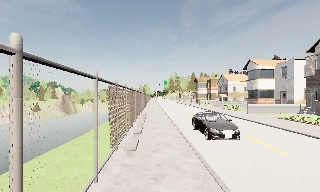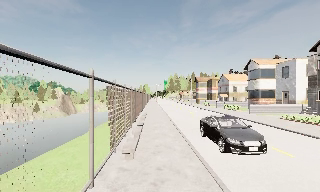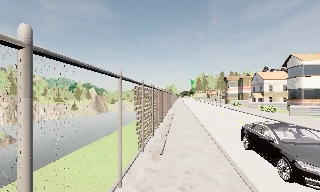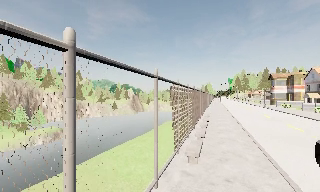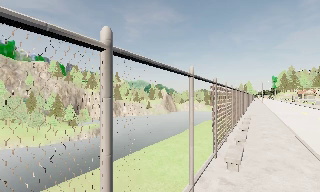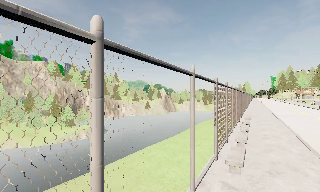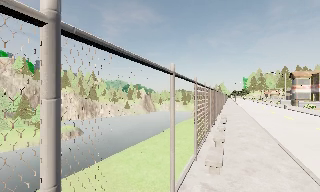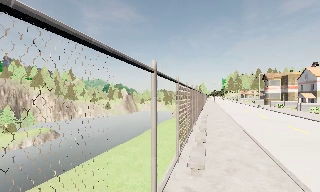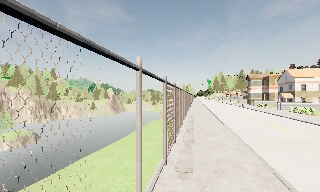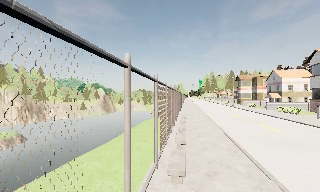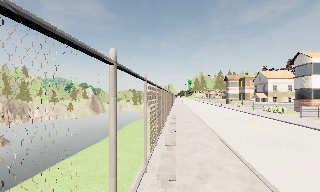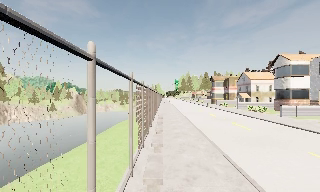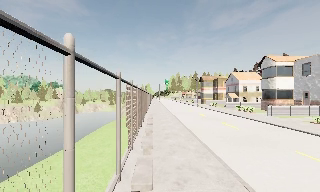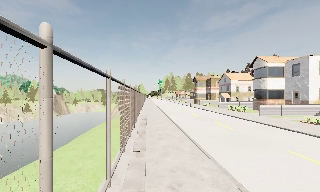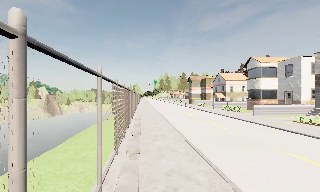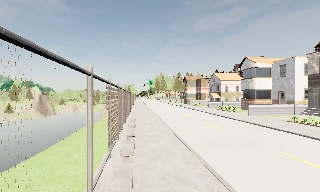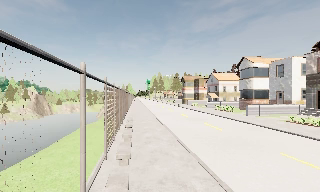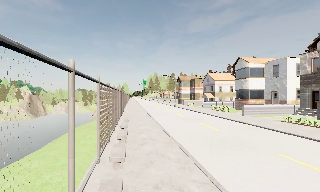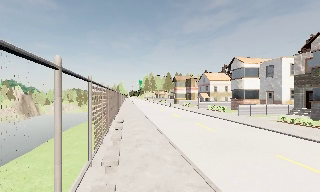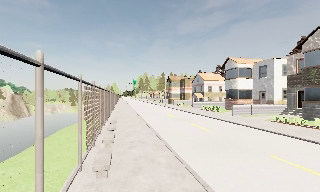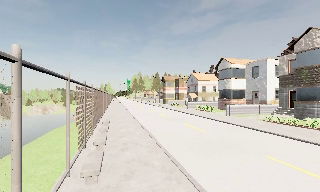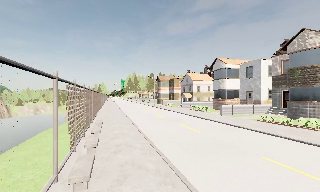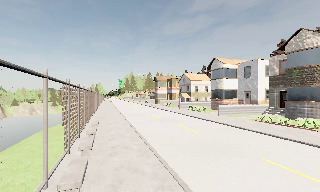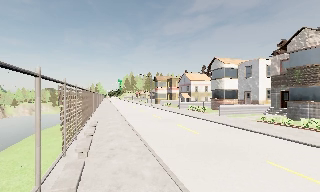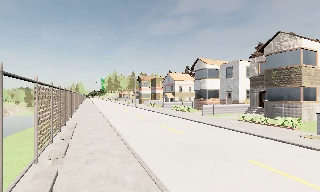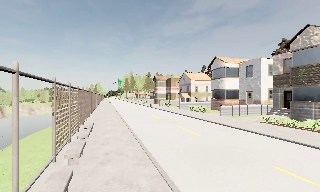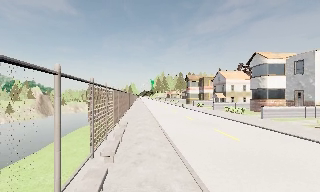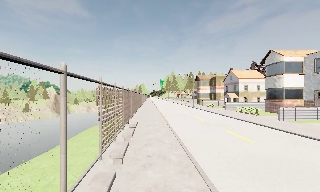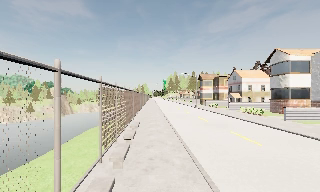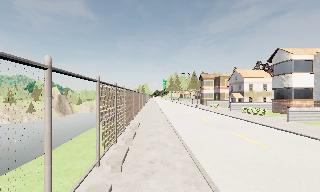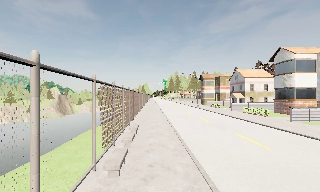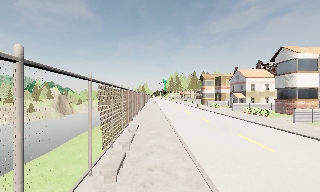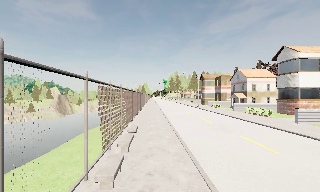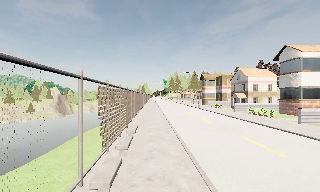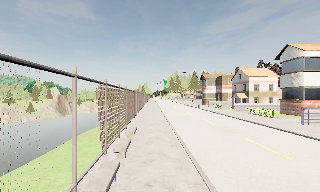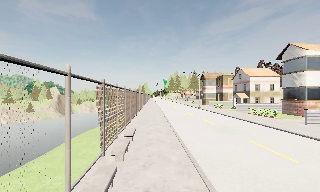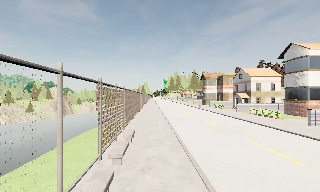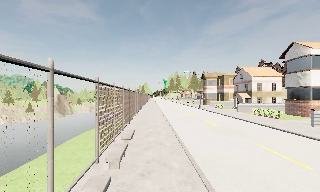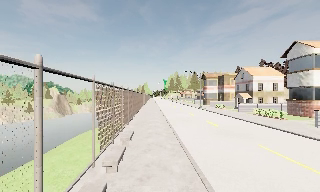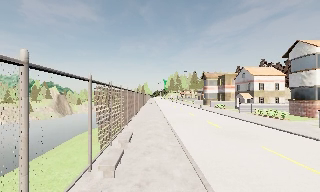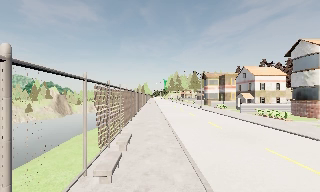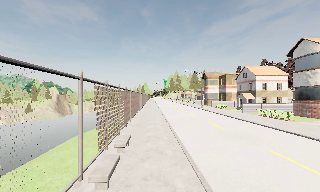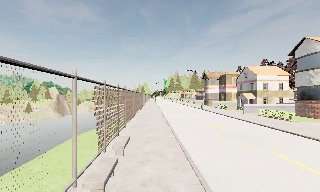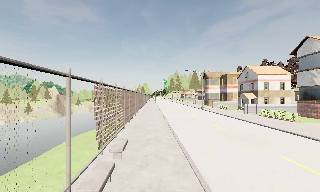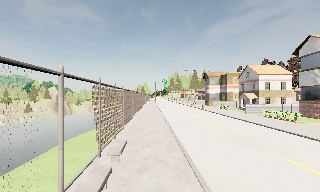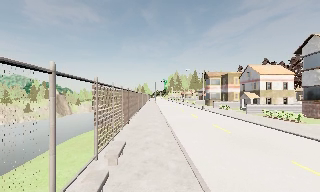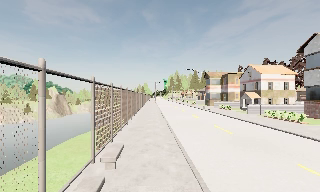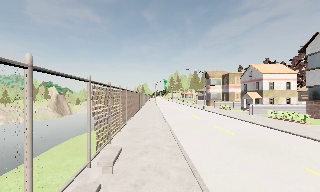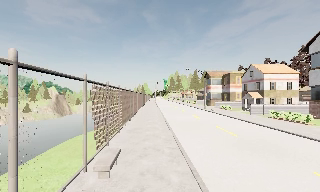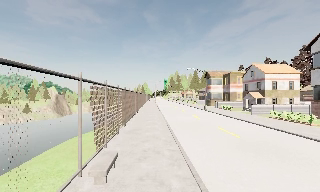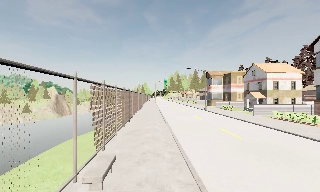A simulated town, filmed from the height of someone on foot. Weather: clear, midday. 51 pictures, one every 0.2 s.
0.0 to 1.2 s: The camera pans to its left, which is counterclockwise from overhead, by about 25 degrees. It travels forward, about 1.5 m, so what stands in front looms larger.
1.2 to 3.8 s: The camera swings to its right by about 35 degrees, and the scene slides to the left. It travels forward, about 3 m.
3.8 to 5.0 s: The camera travels forward, about 1.5 m, so what stands in front looms larger.
5.0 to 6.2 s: The scene slides to the right, as the camera pans about 15 degrees to its left. It travels forward, about 2 m, so what stands in front looms larger.
6.2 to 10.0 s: The camera travels forward, about 6 m, so what stands in front looms larger.
The film runs forward here.
